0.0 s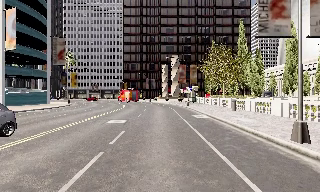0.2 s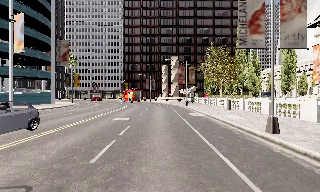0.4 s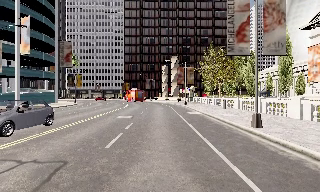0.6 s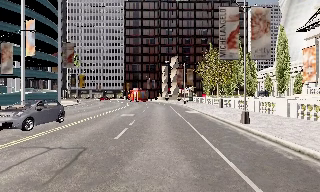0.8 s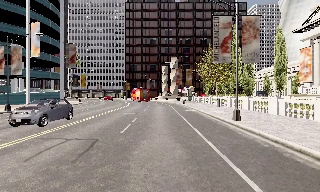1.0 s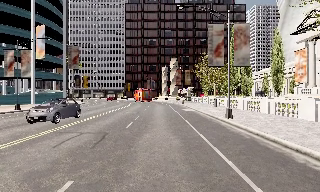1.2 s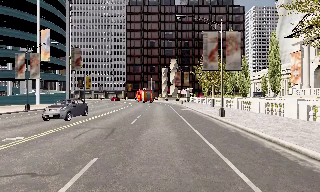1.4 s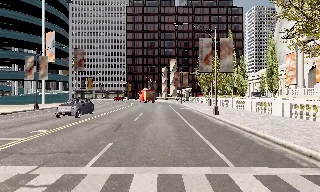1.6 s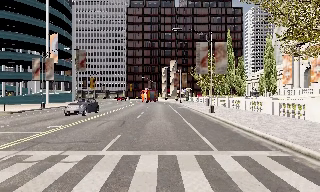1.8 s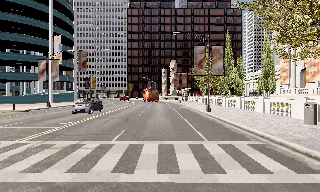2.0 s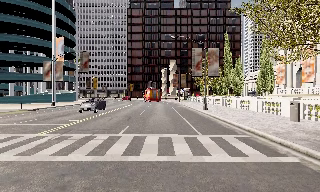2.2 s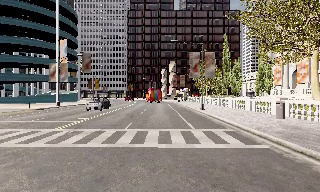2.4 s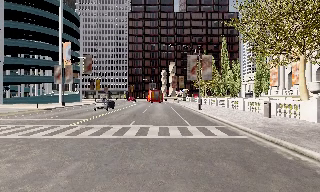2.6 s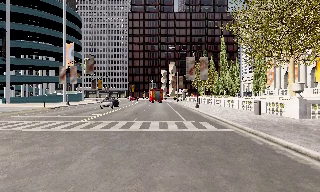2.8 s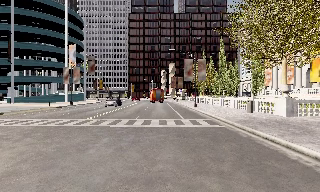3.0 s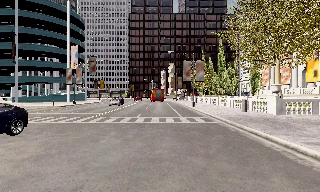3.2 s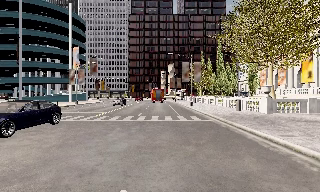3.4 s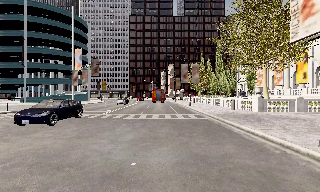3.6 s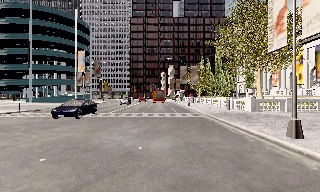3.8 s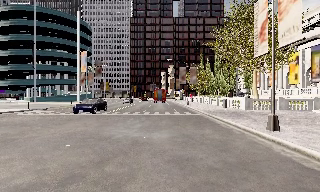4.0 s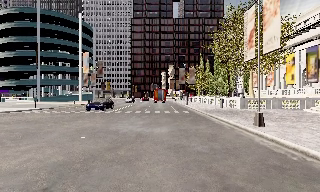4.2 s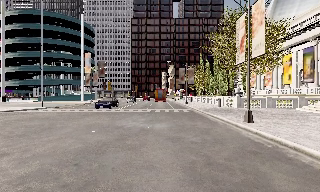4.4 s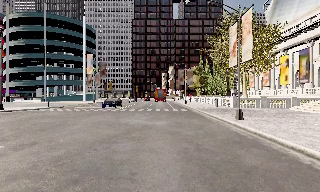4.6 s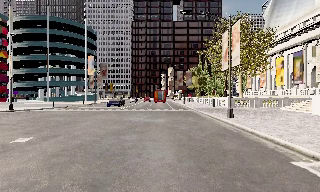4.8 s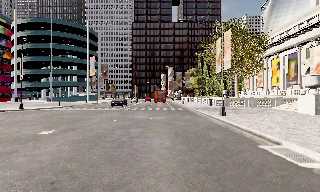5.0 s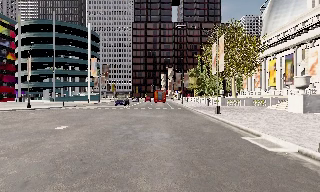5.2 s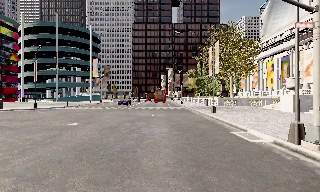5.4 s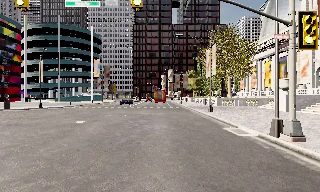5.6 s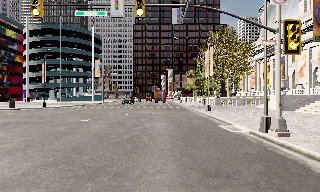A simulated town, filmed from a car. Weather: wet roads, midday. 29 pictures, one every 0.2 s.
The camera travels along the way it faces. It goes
backward.
0.0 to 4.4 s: The camera travels backward, about 25 m, so what stands in front gets smaller.
4.4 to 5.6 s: The camera travels backward, about 6 m, so what stands in front gets smaller. It loses speed.
The film runs backward here.
